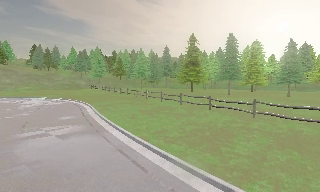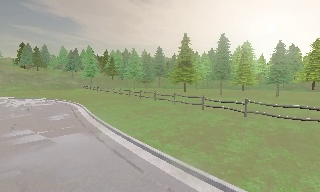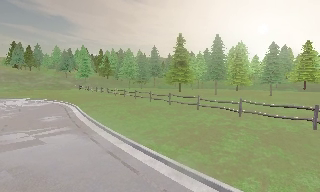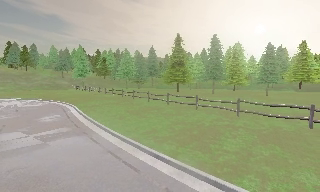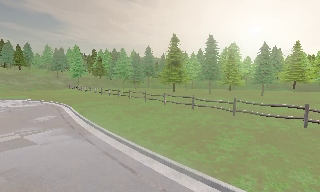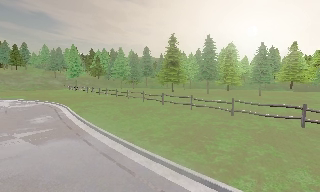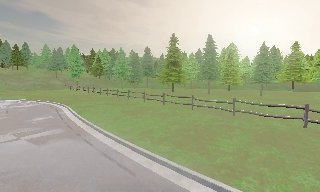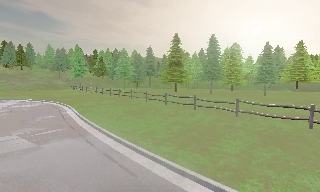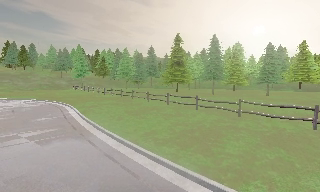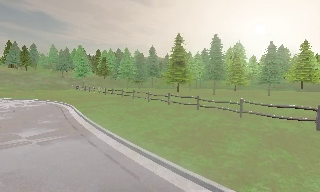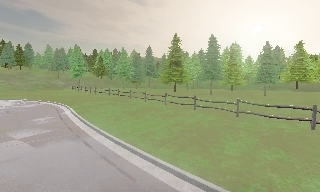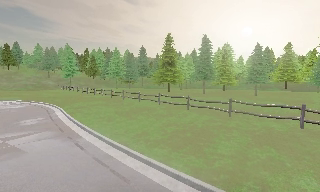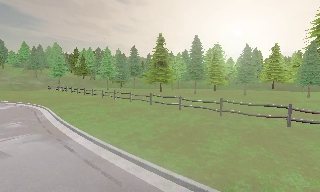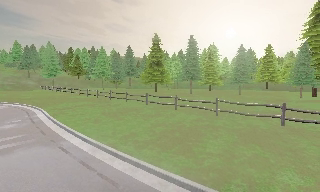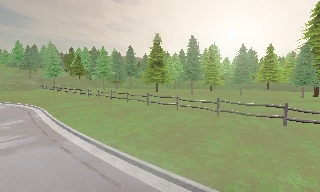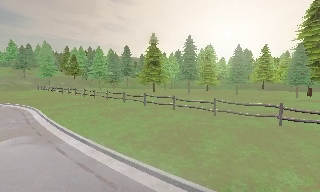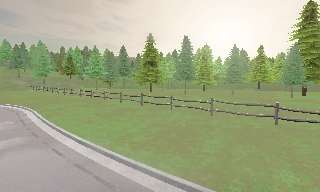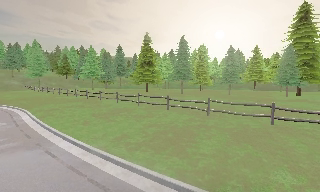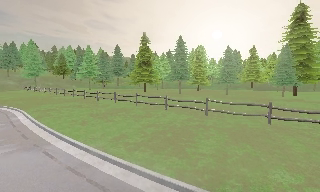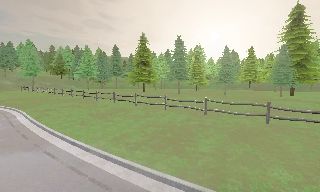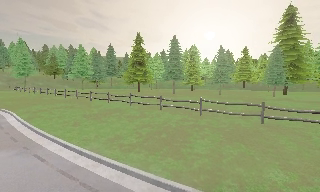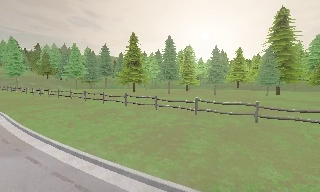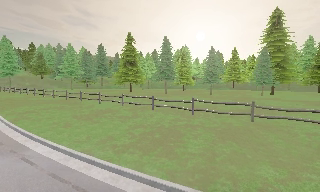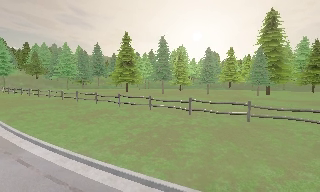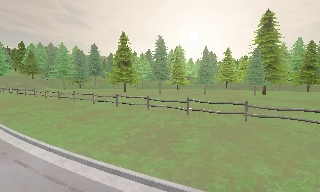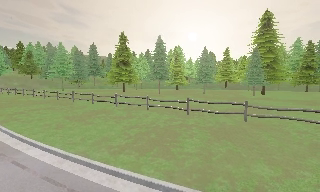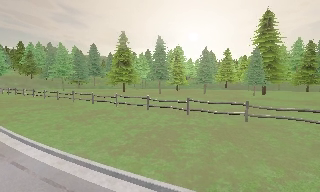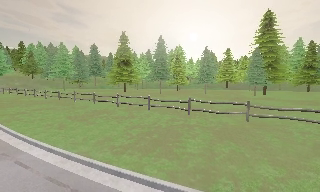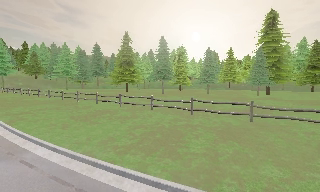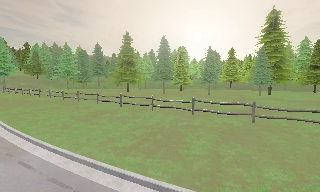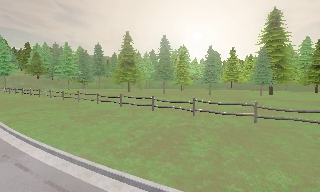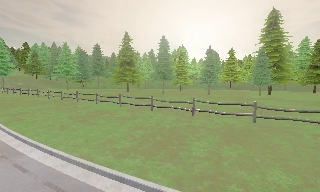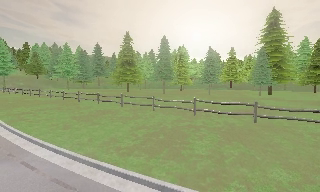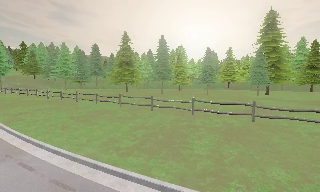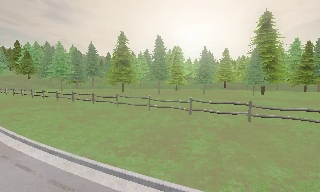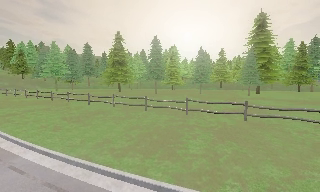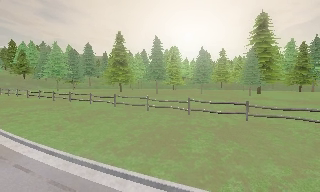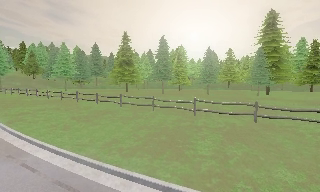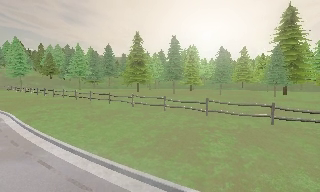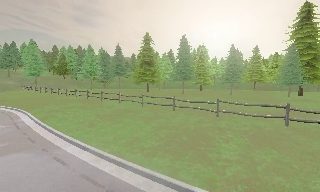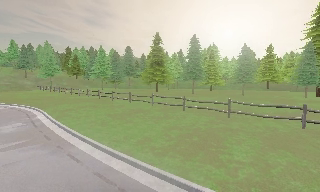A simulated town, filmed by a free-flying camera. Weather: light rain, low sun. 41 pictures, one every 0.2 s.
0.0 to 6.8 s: The camera pans to its right, which is clockwise from overhead, by about 25 degrees. It travels to its left and forward, about 1.5 m.
6.8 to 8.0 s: The camera swings to its left by about 10 degrees, and the scene slides to the right.
The film runs forward here.
